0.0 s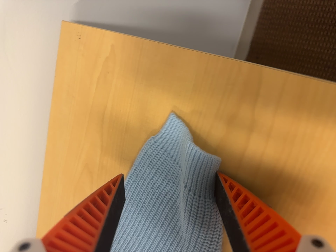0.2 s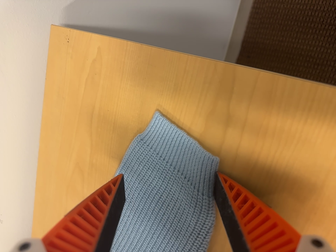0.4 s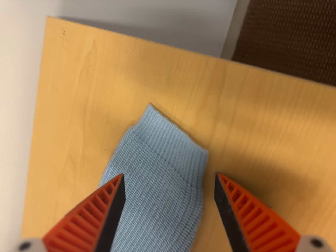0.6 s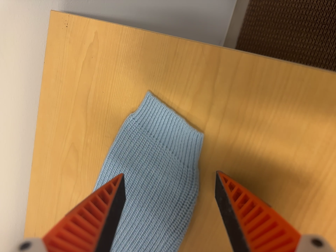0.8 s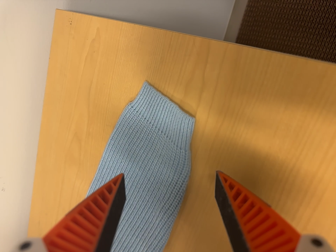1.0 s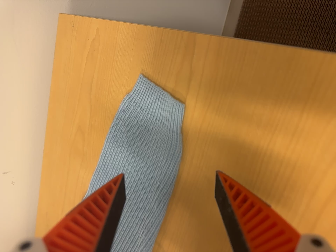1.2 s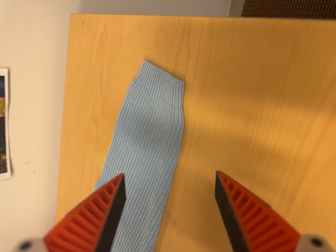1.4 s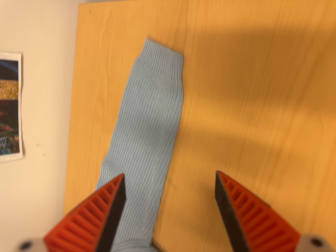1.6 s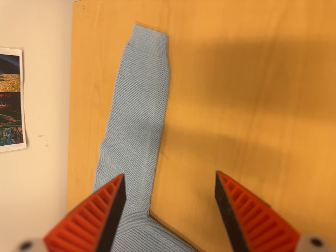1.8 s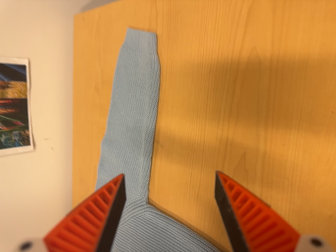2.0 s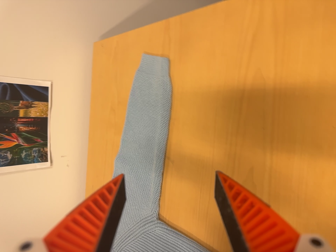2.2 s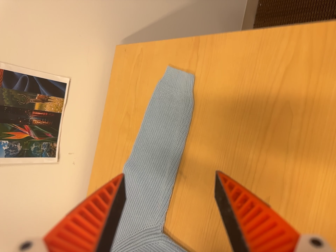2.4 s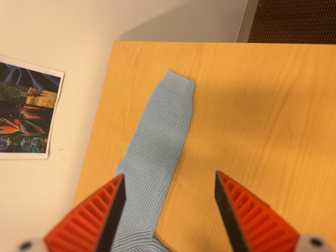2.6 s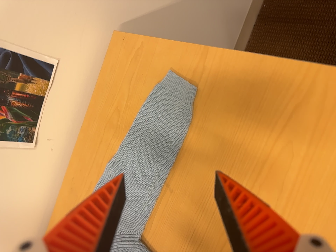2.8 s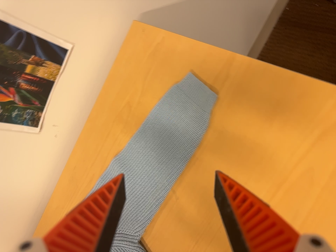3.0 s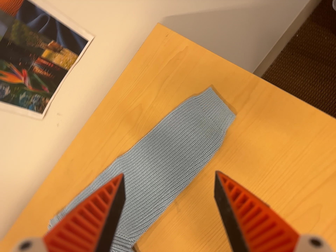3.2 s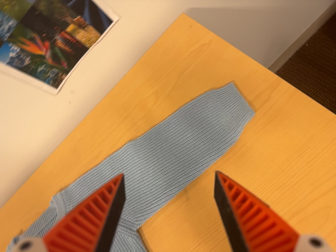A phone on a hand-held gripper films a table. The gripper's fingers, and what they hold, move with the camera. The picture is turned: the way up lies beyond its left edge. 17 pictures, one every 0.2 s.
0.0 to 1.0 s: The camera travels backward, toward the bottom of its view and to its right, about 10 cm, so what stands in front gets smaller.
1.0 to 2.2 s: The camera travels toward the bottom of its view and backward, about 22 cm. Its aim tips toward the top of its view by about 15 degrees.
2.2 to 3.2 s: The camera pans to its right by about 10 degrees. It travels to its left and toward the top of its view, about 20 cm. Its aim tips toward the bottom of its view by about 10 degrees. It rolls about its line of sight by about 30 degrees, and the scene rotates clockwise.
The film runs backward here.
